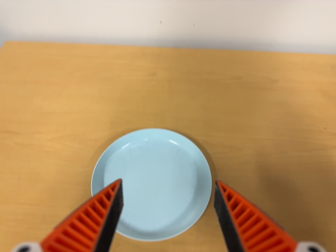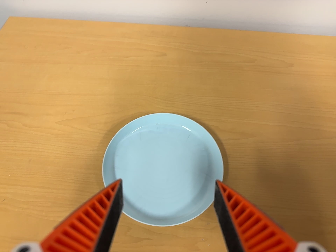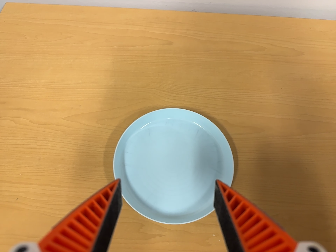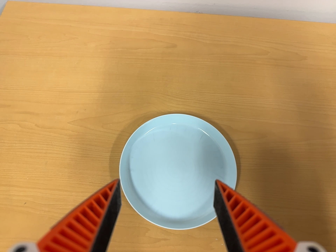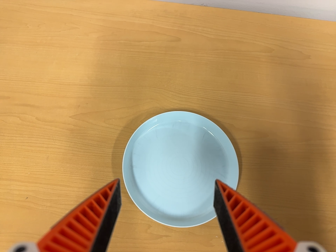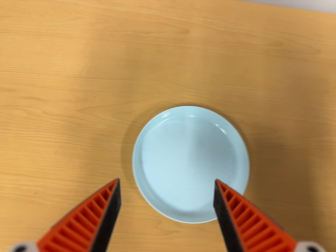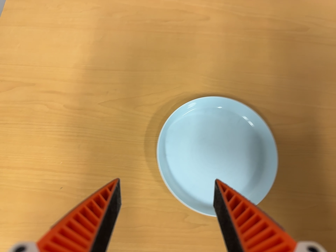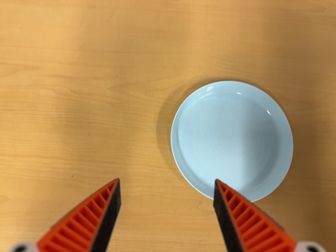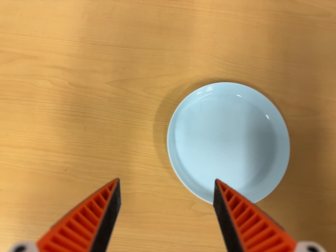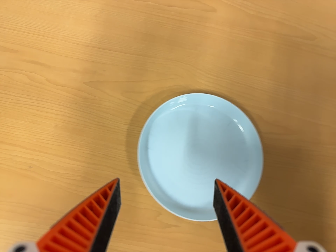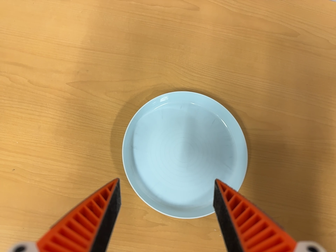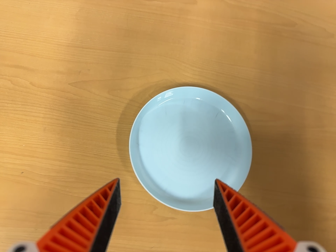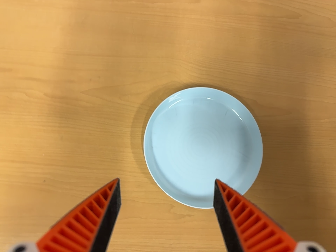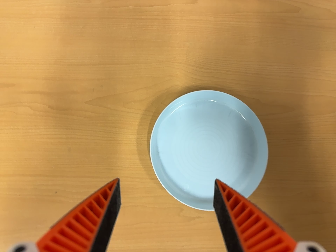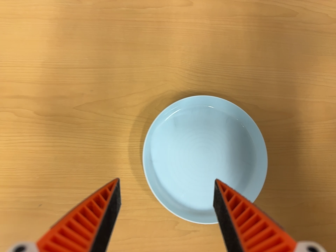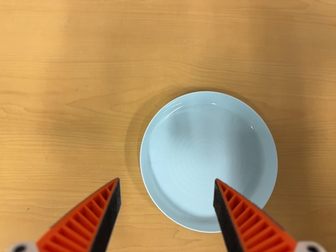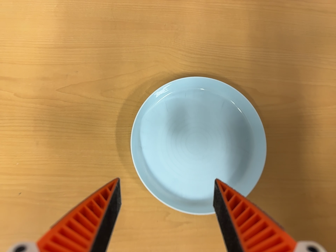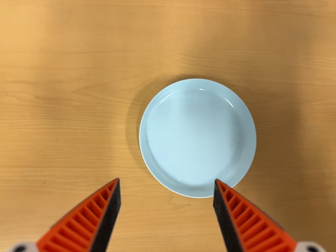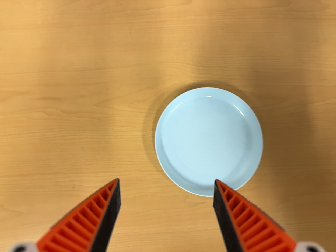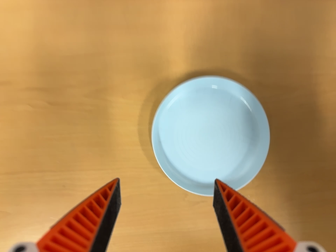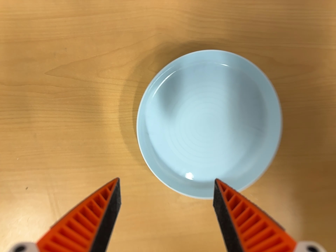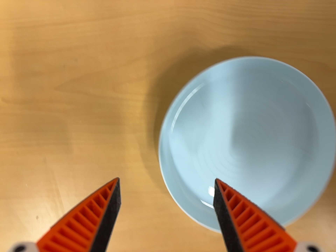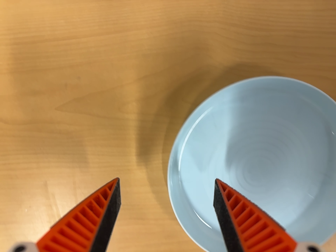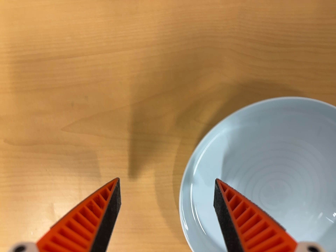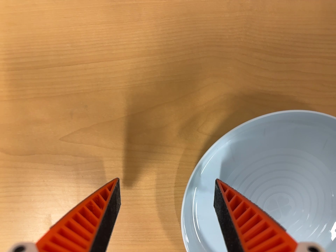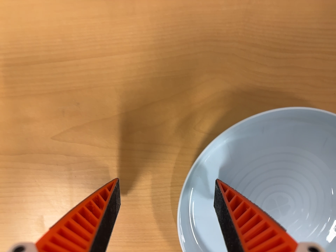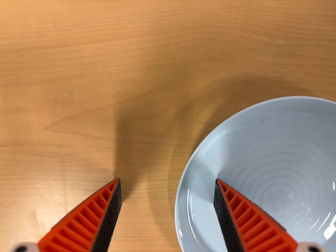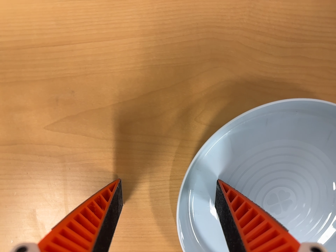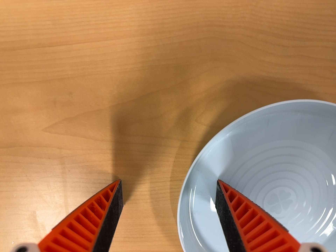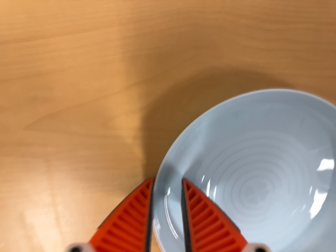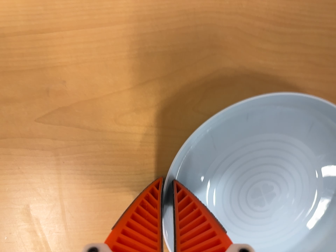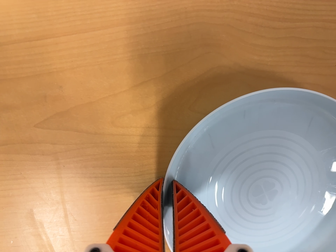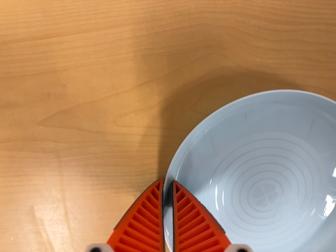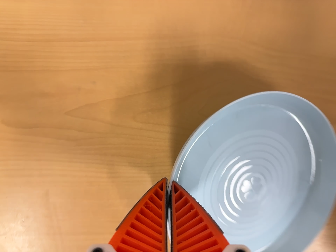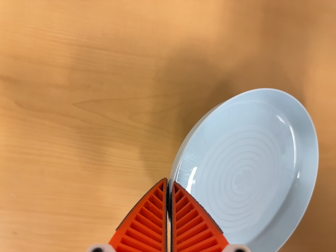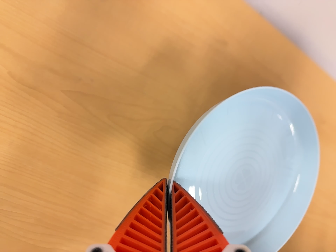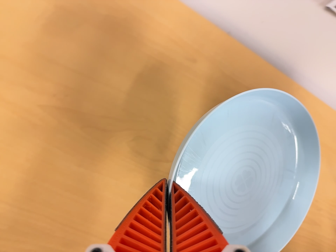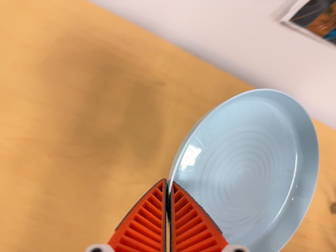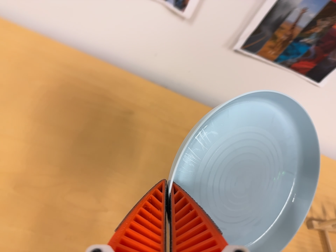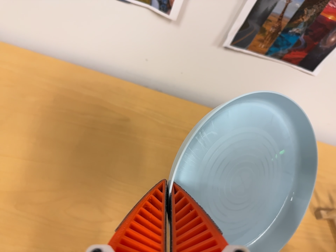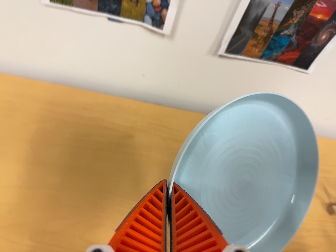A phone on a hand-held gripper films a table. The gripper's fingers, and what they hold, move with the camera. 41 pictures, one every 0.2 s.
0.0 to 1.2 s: The camera travels to its left and toward the top of its view, about 14 cm, so close, fixed things drift to the right. Its aim tips toward the bottom of its view by about 20 degrees.
1.2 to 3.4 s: The camera's aim tips toward the bottom of its view by about 10 degrees, and the scene shifts upward.
3.4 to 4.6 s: The camera travels forward and toward the top of its view, about 22 cm, so what stands in front looms larger. Its aim tips toward the bottom of its view by about 15 degrees.
4.6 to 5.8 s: The camera shifts only a little, or ends up much as it began.
5.8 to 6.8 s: The camera pans to its right by about 10 degrees. It travels backward, toward the bottom of its view and to its left, about 12 cm, so what stands in front gets smaller. Its aim tips toward the top of its view by about 15 degrees. It rolls about its line of sight by about 10 degrees, and the scene rotates clockwise.
6.8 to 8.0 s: The camera pans to its right by about 10 degrees. It travels to its right, toward the bottom of its view and backward, about 18 cm, so close, fixed things drift to the left. Its aim tips toward the top of its view by about 35 degrees, and the scene shifts downward. It rolls about its line of sight by about 10 degrees, and the scene rotates counterclockwise.
The film runs forward here.
